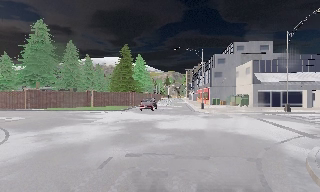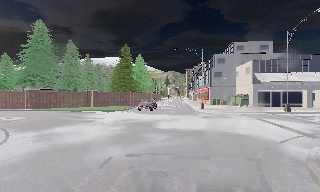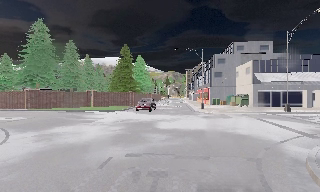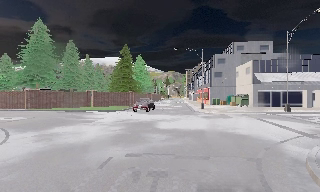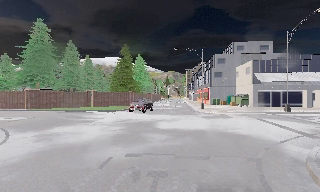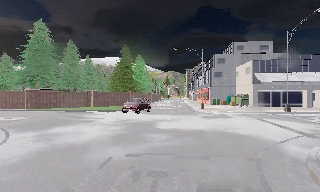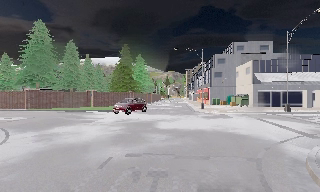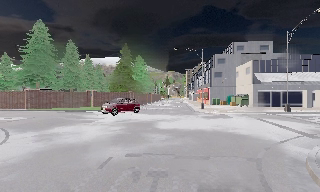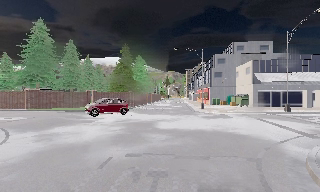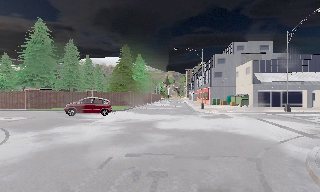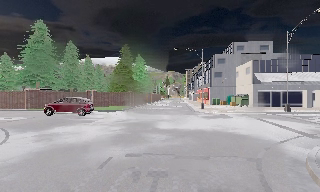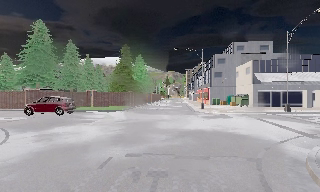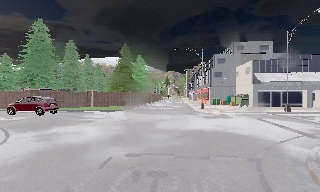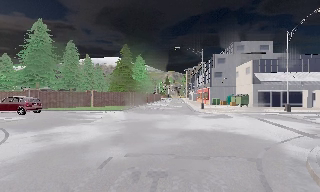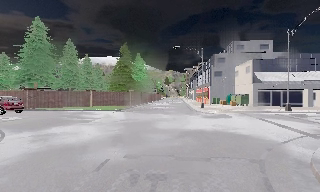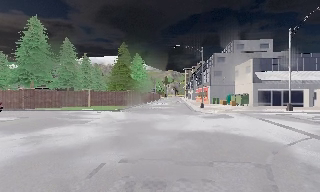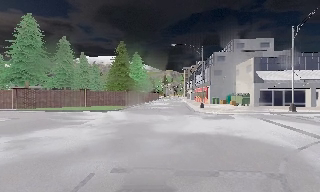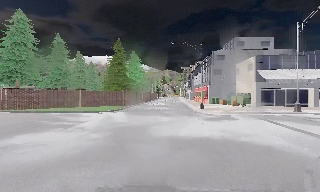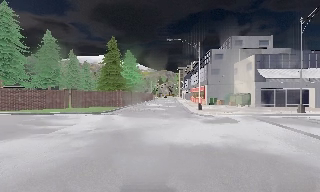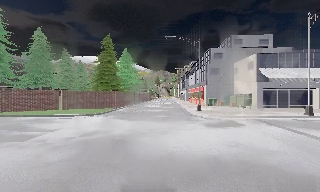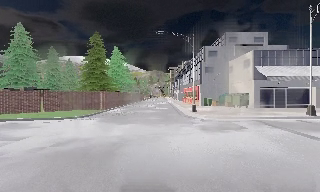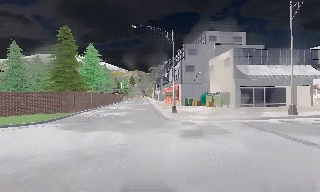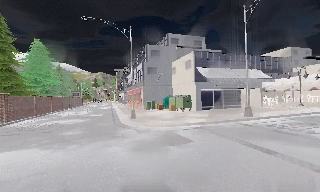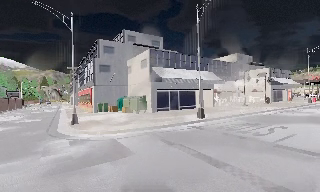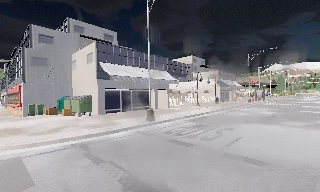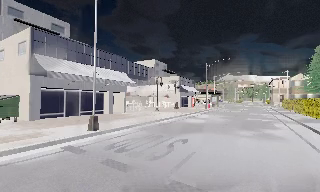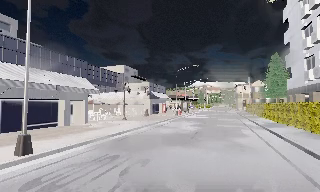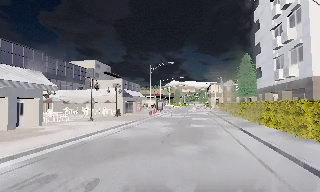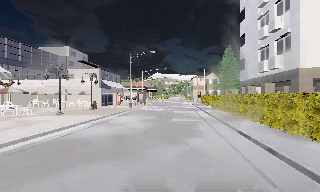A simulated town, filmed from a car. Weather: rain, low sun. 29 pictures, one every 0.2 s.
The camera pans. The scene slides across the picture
to the left.
The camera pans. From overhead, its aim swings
clockwise.
0.0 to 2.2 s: The camera keeps its place and its aim.
2.2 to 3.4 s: The camera travels forward, about 2 m, so what stands in front looms larger. It gains speed.
3.4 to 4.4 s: The camera swings to its right by about 25 degrees, and the scene slides to the left. It travels forward, about 6 m, so what stands in front looms larger.
4.4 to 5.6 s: The camera swings to its right by about 65 degrees, and the scene slides to the left. It travels forward and to its right, about 9 m.
The film runs forward here.
